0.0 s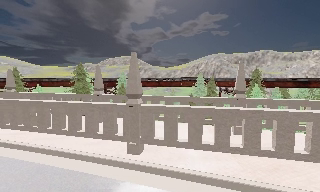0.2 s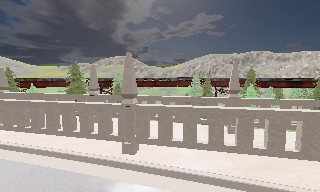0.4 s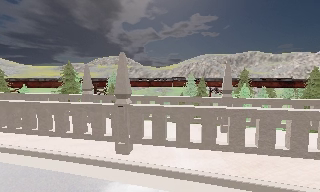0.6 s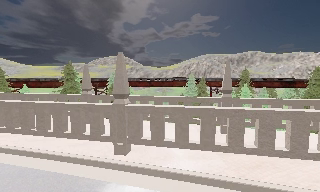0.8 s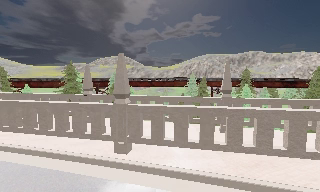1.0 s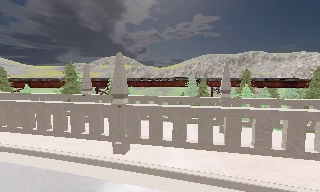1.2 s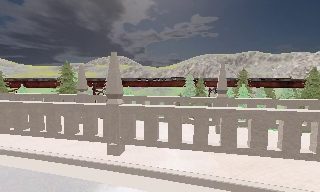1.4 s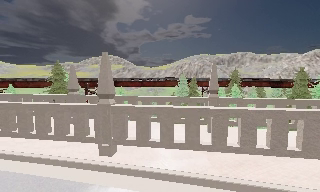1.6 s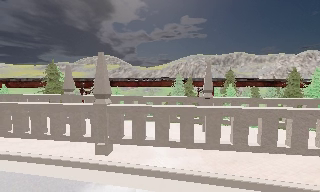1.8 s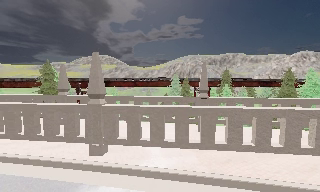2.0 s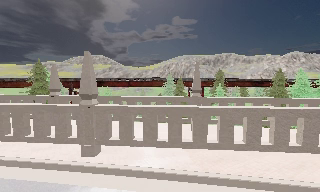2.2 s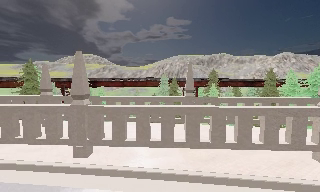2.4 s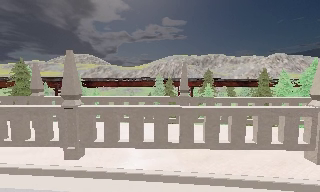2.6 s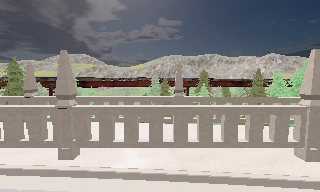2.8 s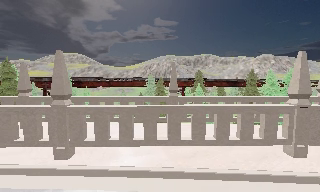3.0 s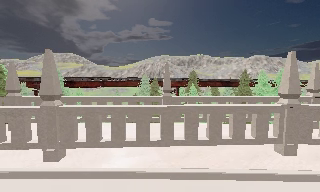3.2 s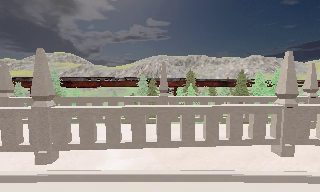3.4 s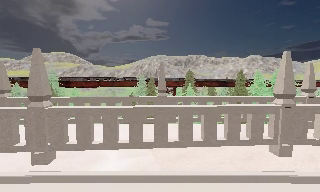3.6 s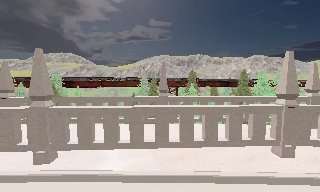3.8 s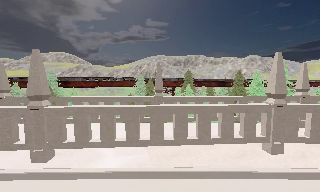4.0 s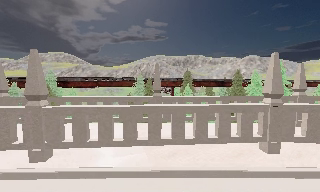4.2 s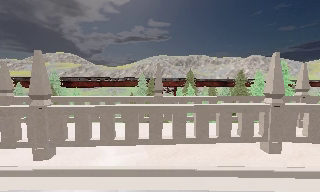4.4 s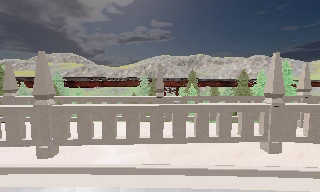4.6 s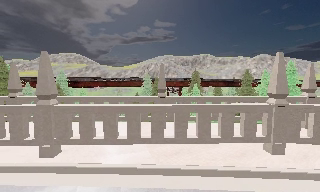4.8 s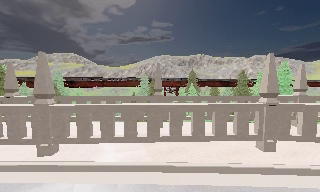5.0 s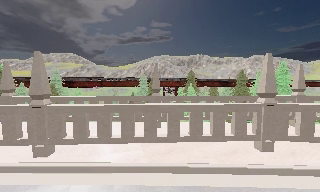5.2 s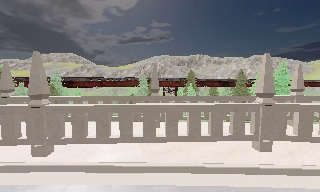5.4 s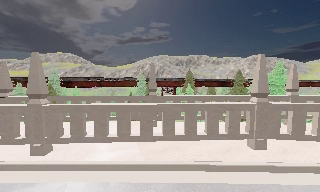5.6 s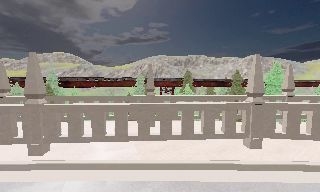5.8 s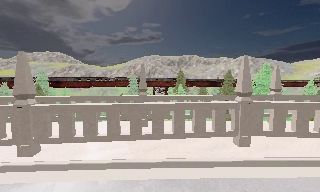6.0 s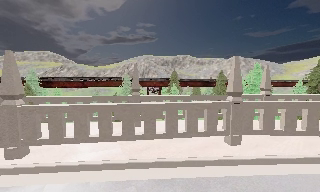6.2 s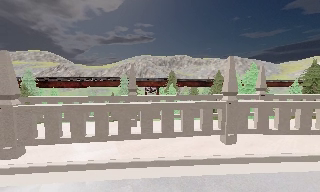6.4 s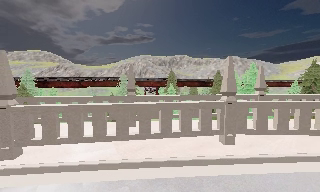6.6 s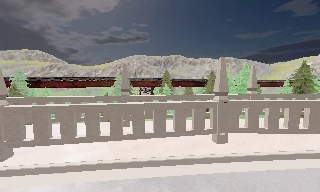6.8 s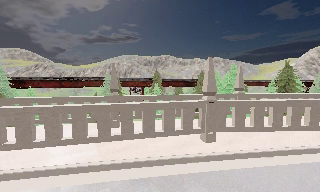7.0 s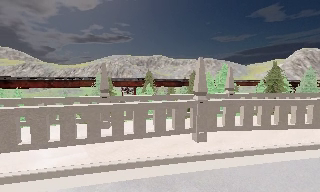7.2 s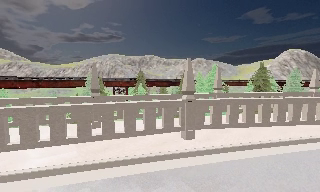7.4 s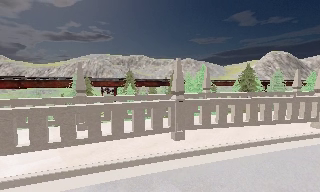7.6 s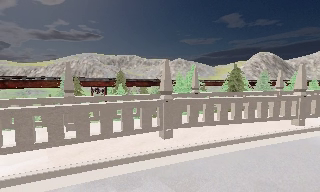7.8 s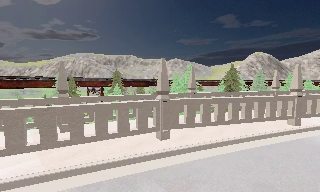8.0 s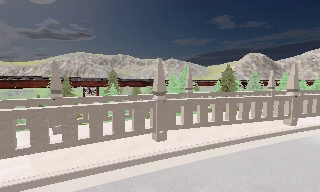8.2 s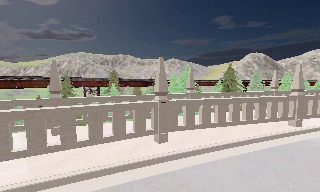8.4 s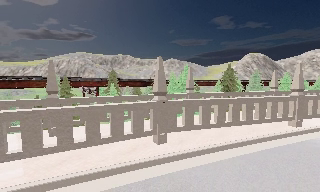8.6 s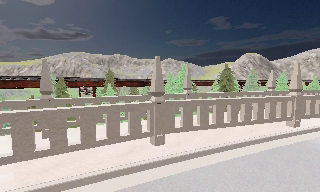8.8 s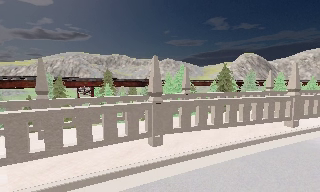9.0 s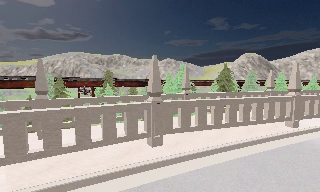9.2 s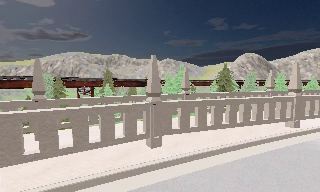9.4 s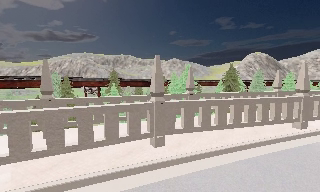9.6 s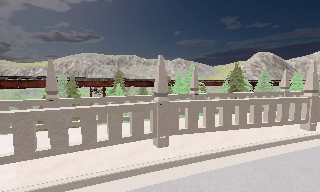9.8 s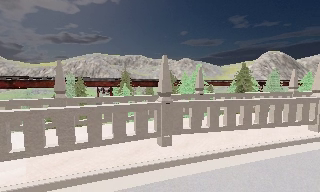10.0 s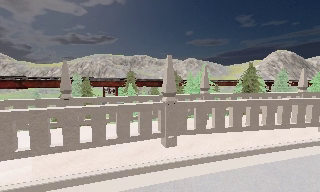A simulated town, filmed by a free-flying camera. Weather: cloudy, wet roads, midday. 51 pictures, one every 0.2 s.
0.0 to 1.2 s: The camera shifts only a little, or ends up much as it began.
1.2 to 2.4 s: The scene slides to the left, as the camera pans about 10 degrees to its right.
2.4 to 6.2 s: The scene slides to the left, as the camera pans about 10 degrees to its right. It travels to its right and backward, about 1 m, so close, fixed things drift to the left.
6.2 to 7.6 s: The camera swings to its right by about 20 degrees, and the scene slides to the left.
7.6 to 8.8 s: The camera travels forward, about 0.5 m, so what stands in front looms larger.
8.8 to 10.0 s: The camera shifts only a little, or ends up much as it began.
The film runs backward here.
